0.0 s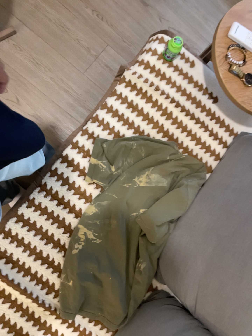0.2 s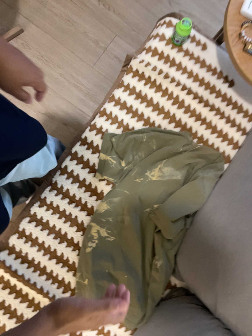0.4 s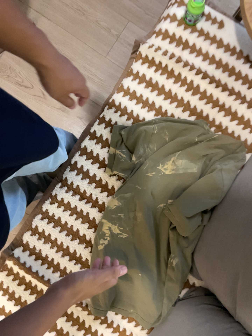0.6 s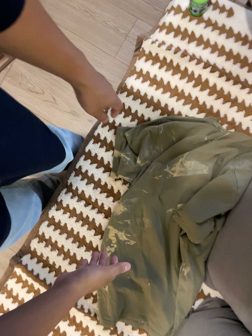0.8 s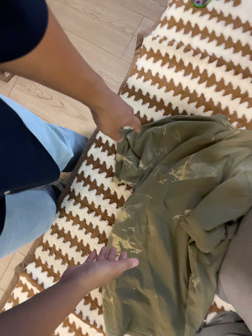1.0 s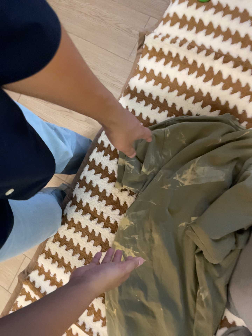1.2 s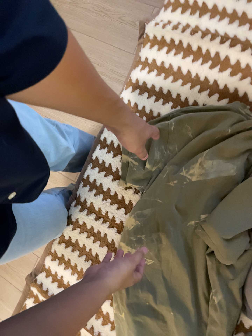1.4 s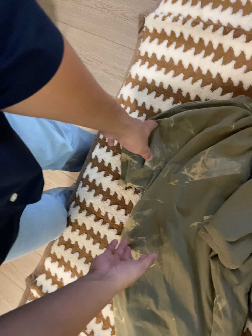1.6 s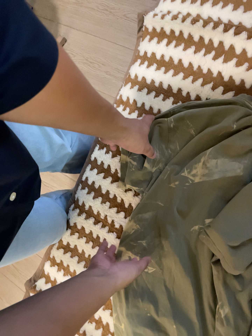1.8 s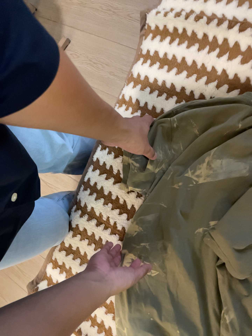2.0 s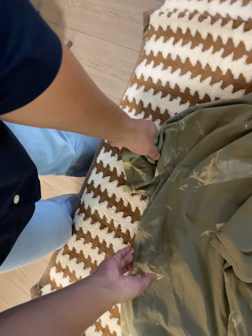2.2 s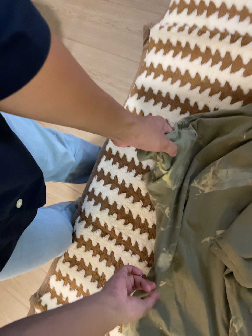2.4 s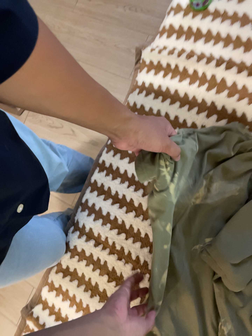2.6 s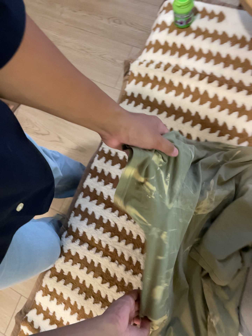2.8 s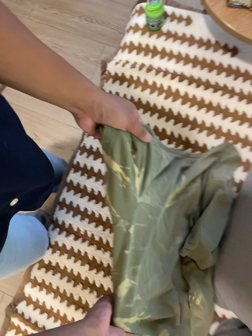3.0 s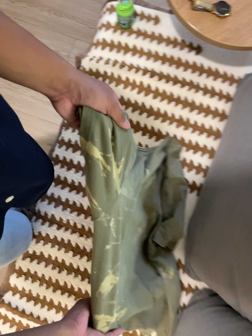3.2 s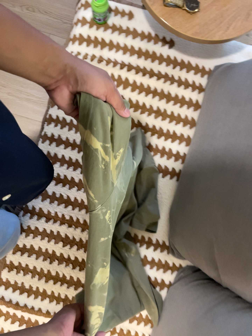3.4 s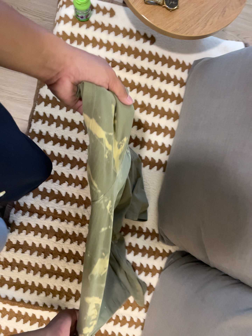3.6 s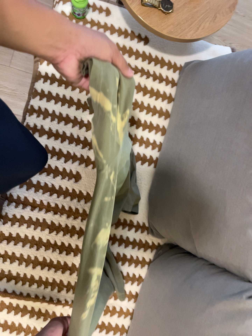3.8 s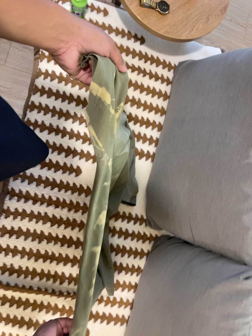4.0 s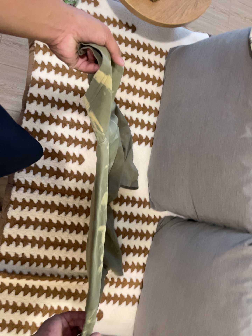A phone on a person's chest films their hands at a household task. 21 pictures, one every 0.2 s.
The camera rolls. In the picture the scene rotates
counterclockwise.
0.0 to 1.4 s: The camera pans to its left by about 30 degrees. It travels to its right and forward, about 38 cm. It rolls about its line of sight by about 10 degrees, and the scene rotates counterclockwise.
1.4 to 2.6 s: The camera travels to its left, about 8 cm.
2.6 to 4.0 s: The camera pans to its right by about 30 degrees. It travels backward, to its left and toward the bottom of its view, about 34 cm. It rolls about its line of sight by about 15 degrees, and the scene rotates counterclockwise.
The film runs forward here.
